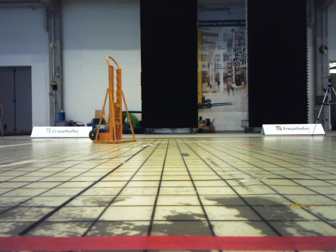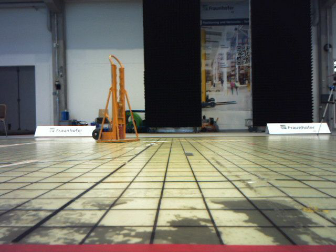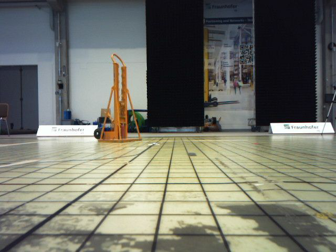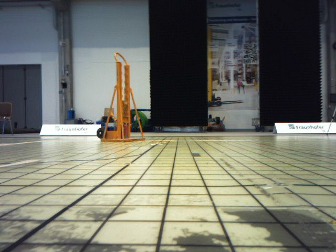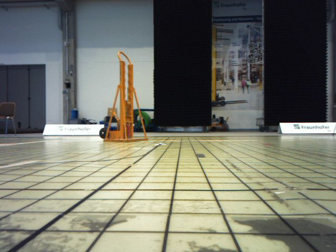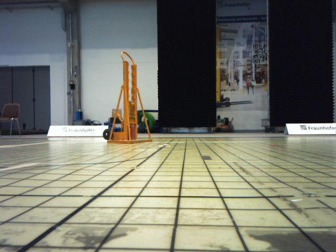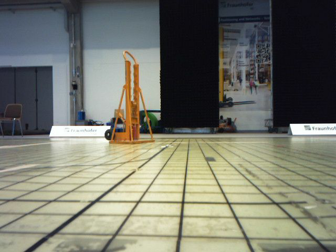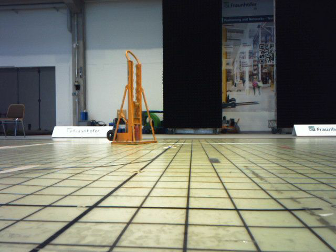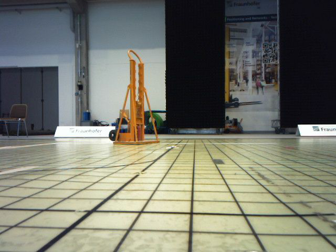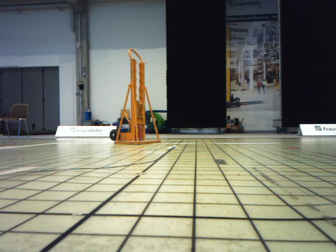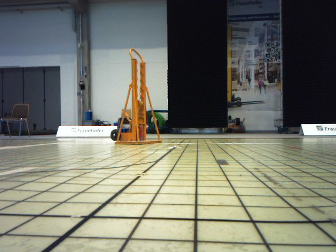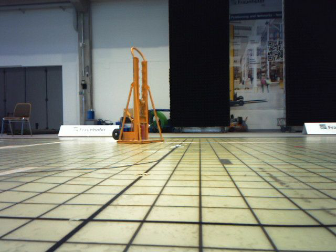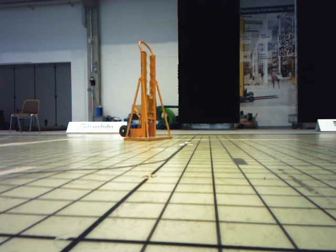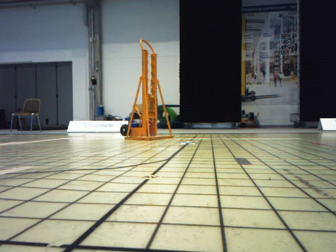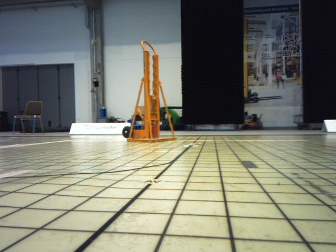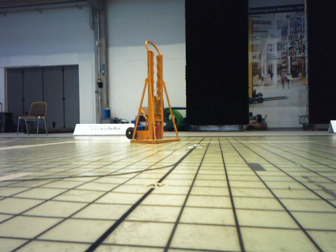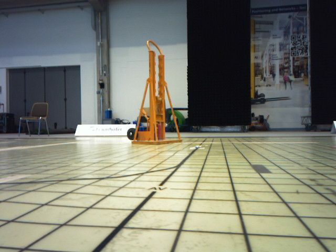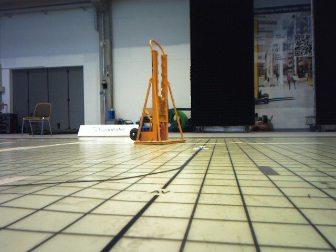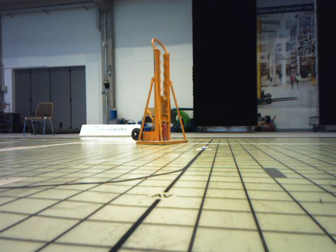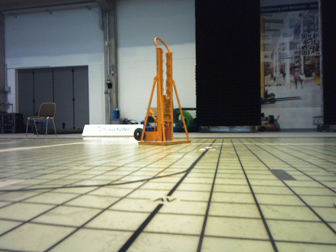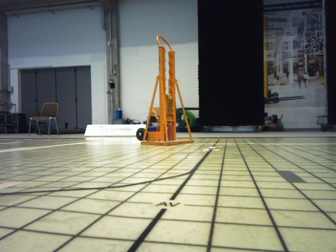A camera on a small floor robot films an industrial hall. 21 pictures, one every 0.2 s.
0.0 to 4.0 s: The camera pans to its left, which is counterclockwise from overhead, by about 10 degrees. It travels forward, about 0.8 m, so what stands in front looms larger.
The film runs forward here.
